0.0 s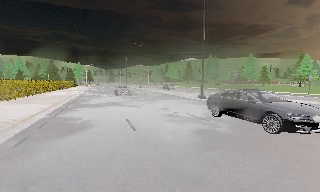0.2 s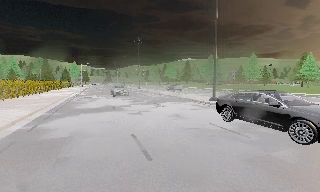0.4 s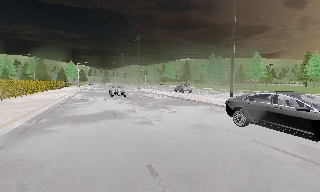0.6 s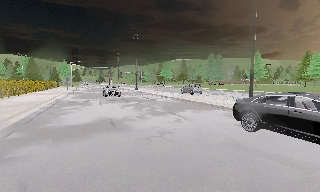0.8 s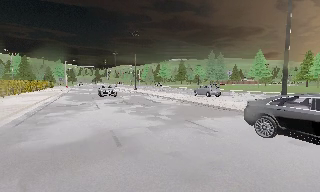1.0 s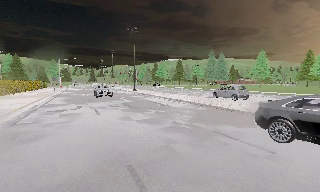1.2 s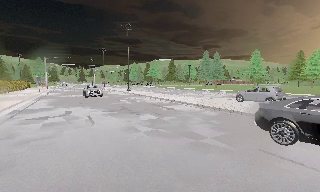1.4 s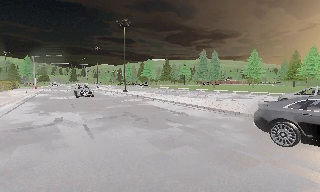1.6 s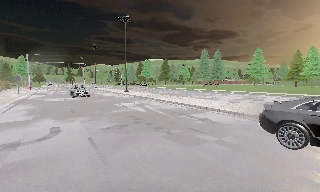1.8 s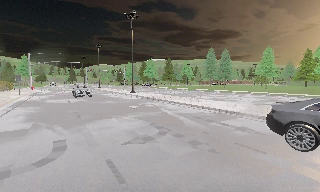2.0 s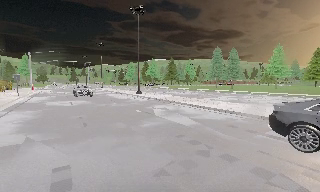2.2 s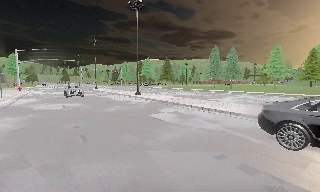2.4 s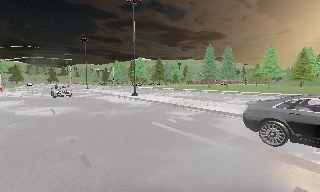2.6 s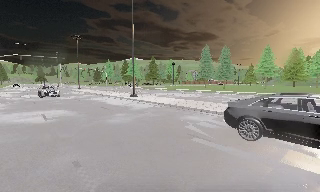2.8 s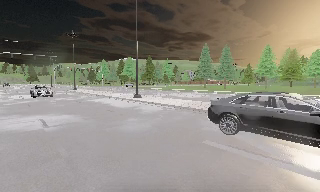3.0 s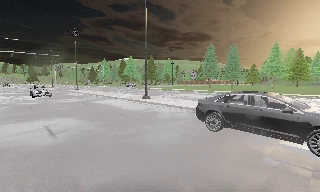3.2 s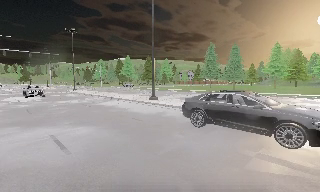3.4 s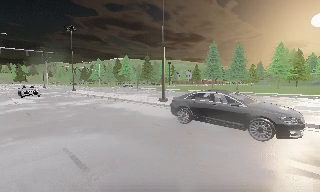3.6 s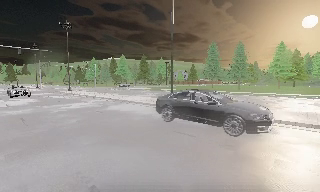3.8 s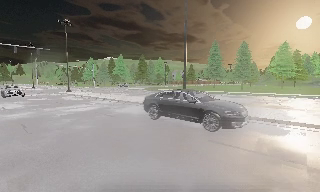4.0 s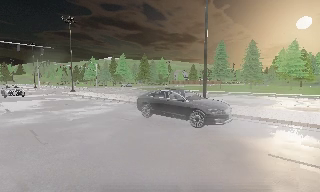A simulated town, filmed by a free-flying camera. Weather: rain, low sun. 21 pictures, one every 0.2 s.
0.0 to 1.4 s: The camera pans to its right, which is clockwise from overhead, by about 10 degrees. It travels forward and to its left, about 15 m, so what stands in front looms larger.
1.4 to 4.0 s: The camera pans to its right, which is clockwise from overhead, by about 15 degrees. It travels forward and to its left, about 20 m, so what stands in front looms larger.
The film runs backward here.
